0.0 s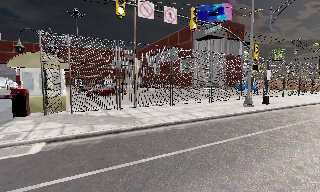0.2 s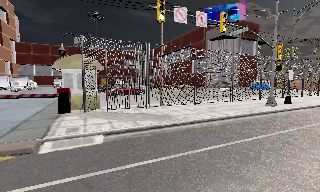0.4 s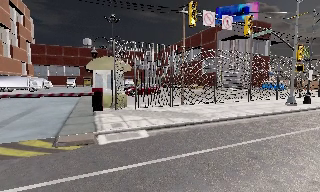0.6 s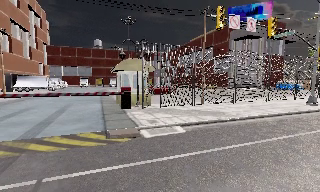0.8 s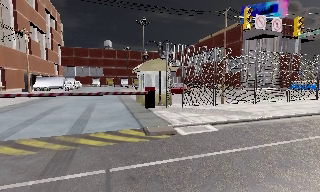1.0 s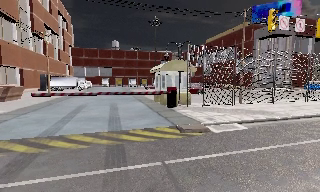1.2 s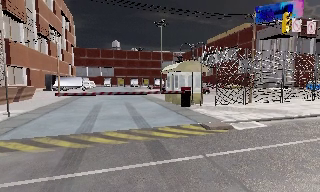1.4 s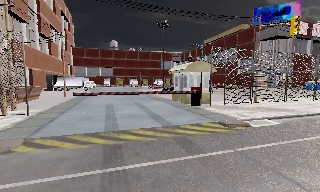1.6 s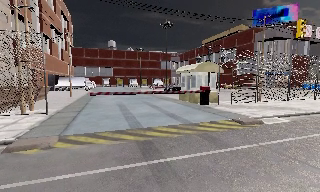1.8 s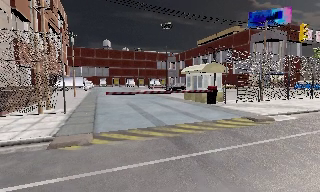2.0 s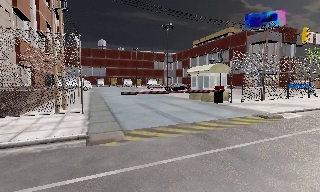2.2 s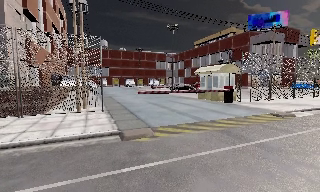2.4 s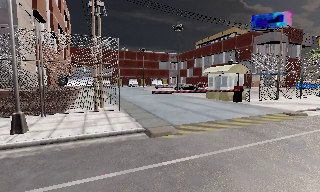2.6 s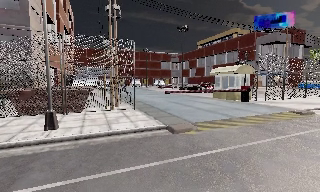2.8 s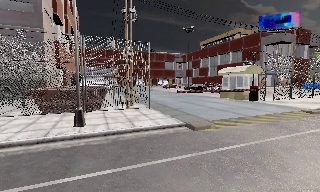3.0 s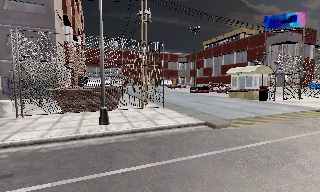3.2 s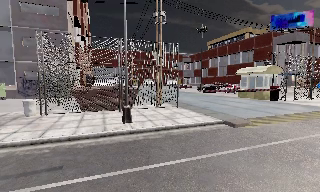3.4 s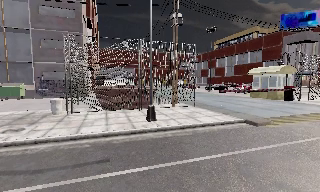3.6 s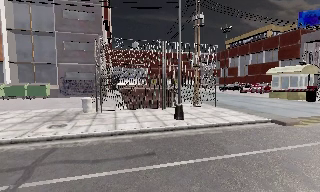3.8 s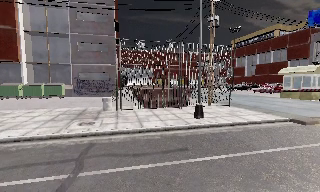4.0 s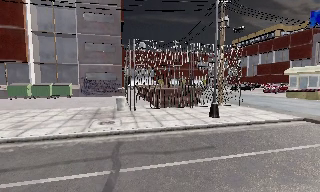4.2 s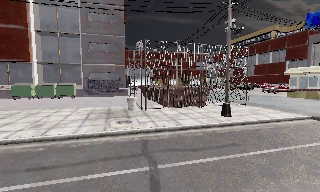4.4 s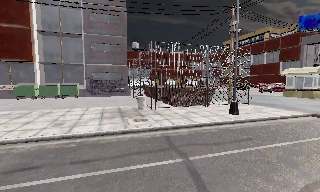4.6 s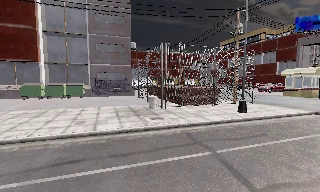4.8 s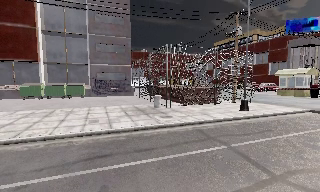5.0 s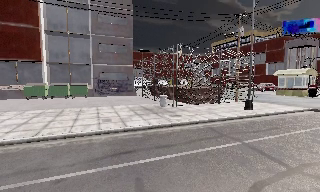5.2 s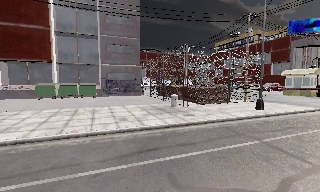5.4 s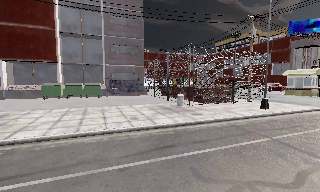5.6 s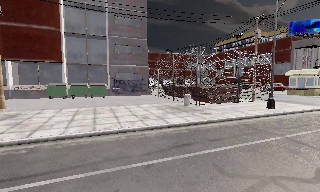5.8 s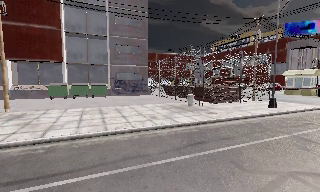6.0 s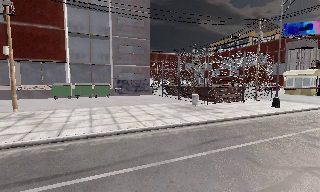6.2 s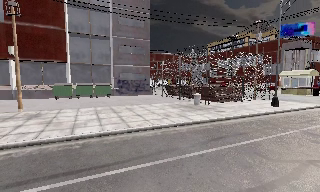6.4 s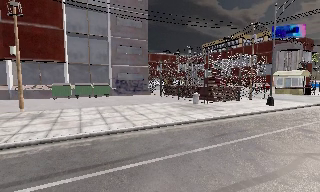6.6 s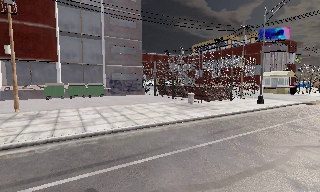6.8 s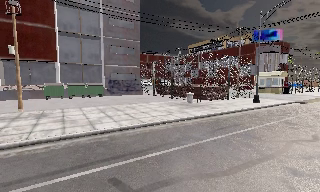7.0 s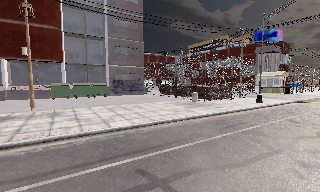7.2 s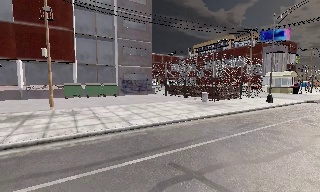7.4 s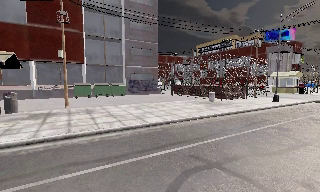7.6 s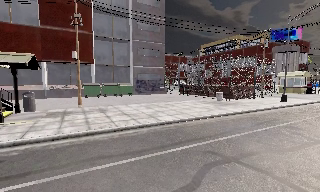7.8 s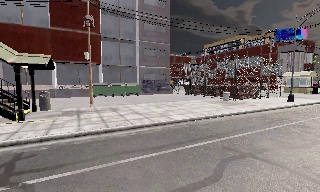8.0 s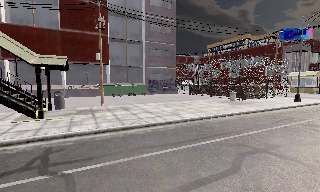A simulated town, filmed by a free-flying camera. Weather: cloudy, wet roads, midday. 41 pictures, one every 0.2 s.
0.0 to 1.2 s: The scene slides to the right, as the camera pans about 10 degrees to its left. It travels to its left, about 7 m, so close, fixed things drift to the right.
1.2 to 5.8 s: The camera travels to its left, about 20 m, so close, fixed things drift to the right.
5.8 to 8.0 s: The camera travels to its left and backward, about 6 m, so close, fixed things drift to the right.
The film runs forward here.
